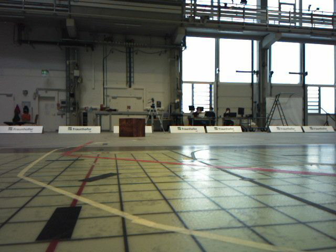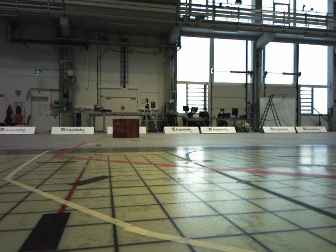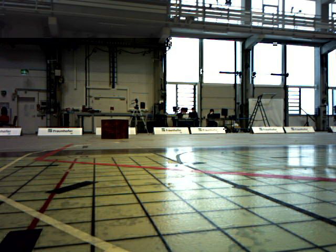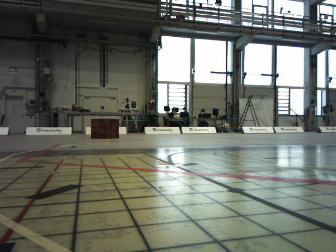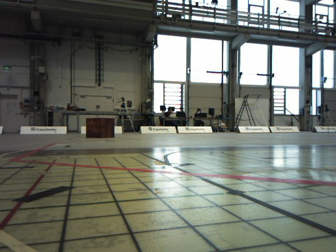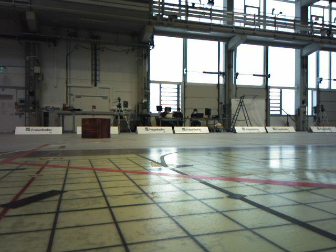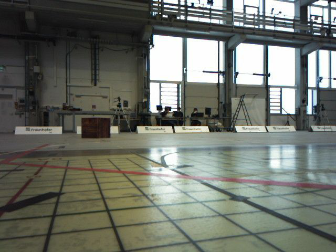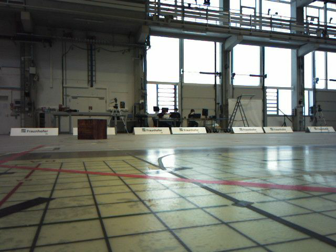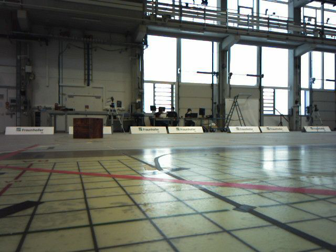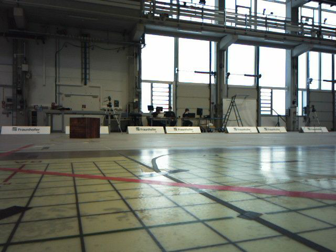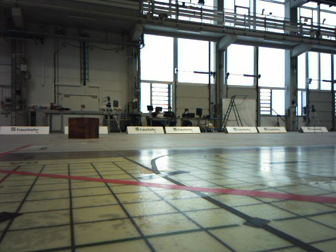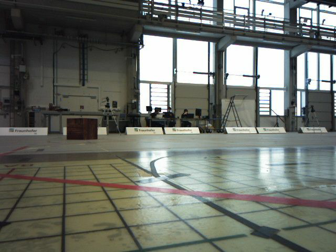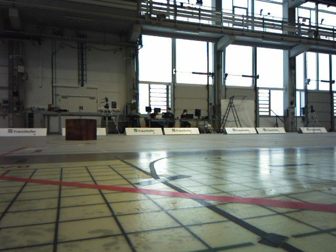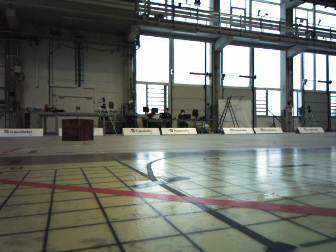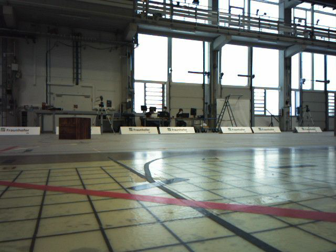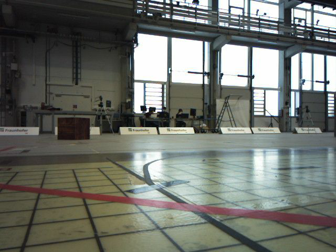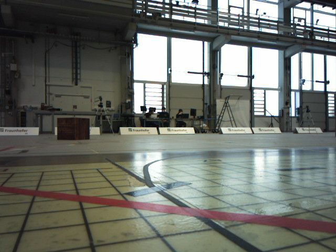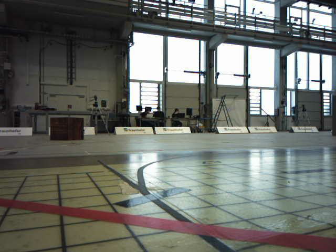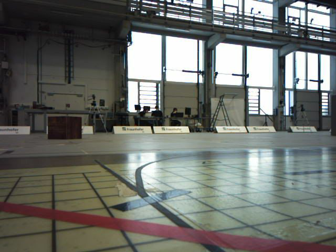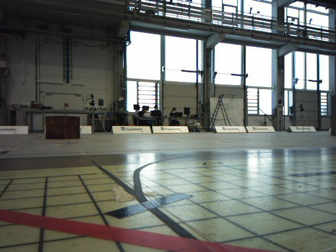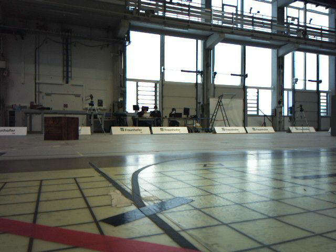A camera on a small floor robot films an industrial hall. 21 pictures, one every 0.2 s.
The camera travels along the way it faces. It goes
forward.
0.0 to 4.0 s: The scene slides to the left, as the camera pans about 10 degrees to its right. It travels forward, about 0.8 m, so what stands in front looms larger.
The film runs forward here.
